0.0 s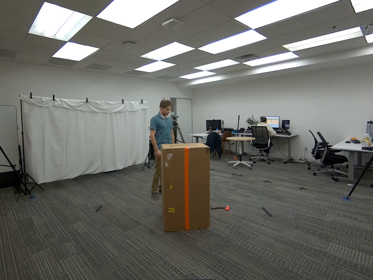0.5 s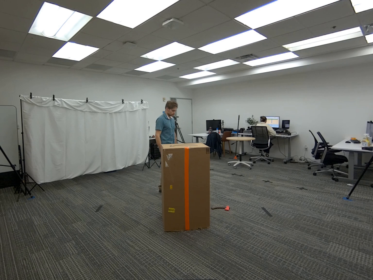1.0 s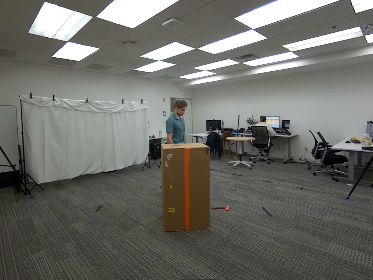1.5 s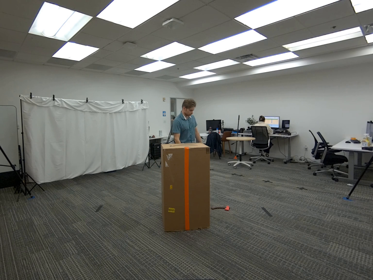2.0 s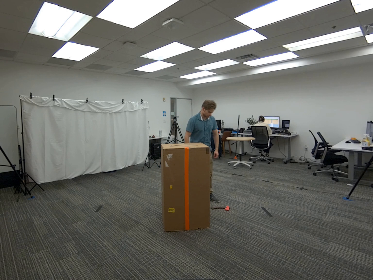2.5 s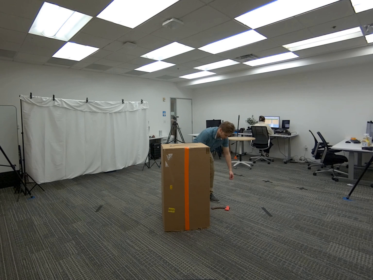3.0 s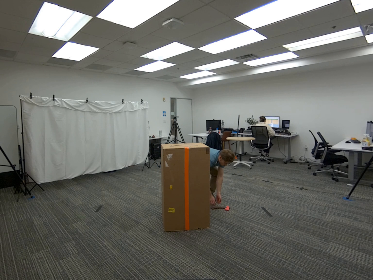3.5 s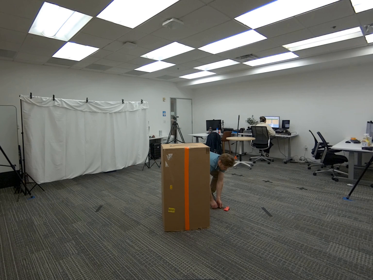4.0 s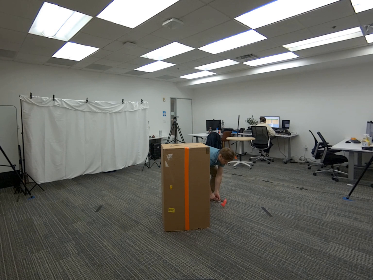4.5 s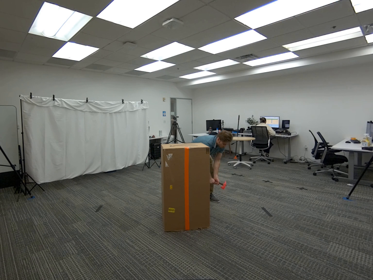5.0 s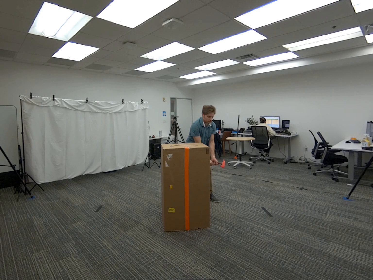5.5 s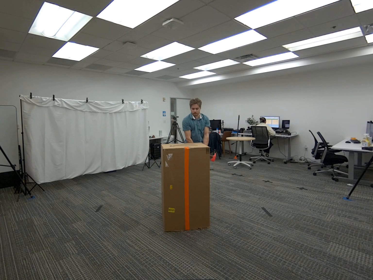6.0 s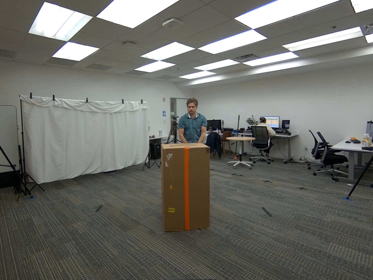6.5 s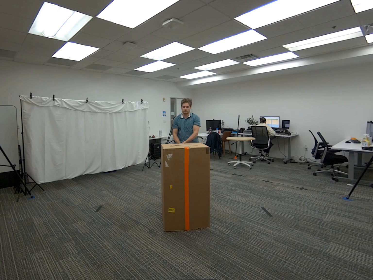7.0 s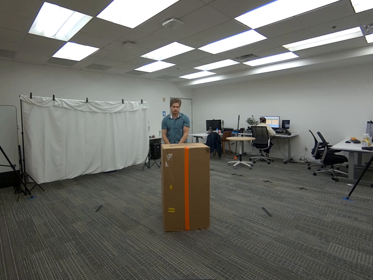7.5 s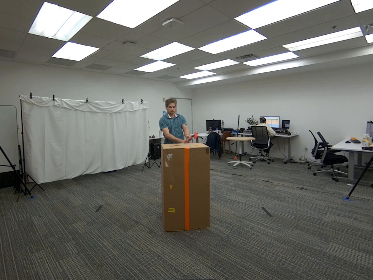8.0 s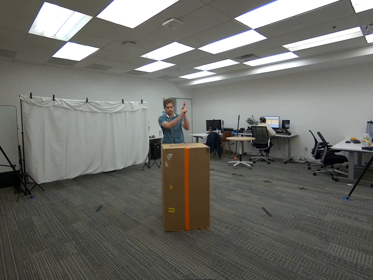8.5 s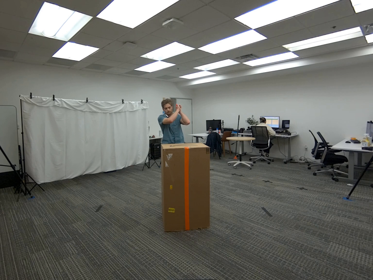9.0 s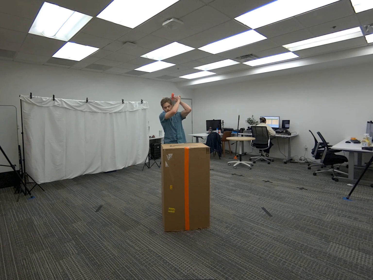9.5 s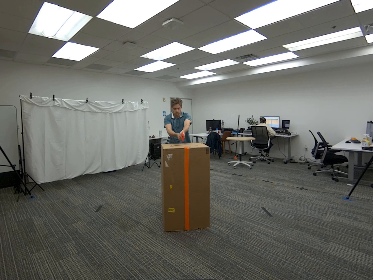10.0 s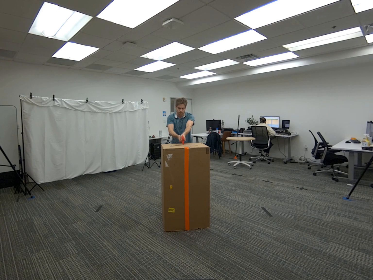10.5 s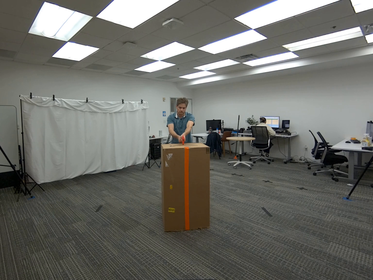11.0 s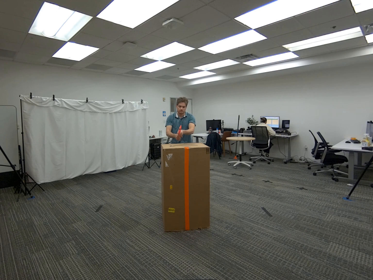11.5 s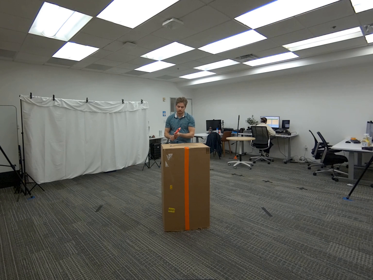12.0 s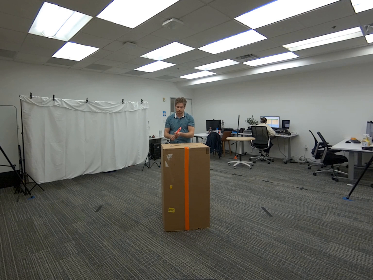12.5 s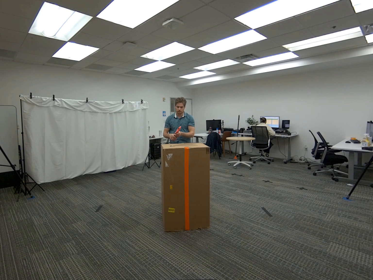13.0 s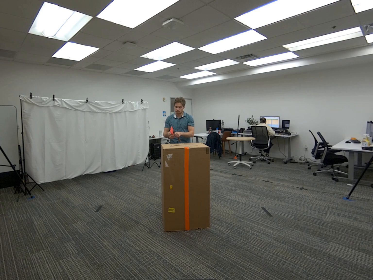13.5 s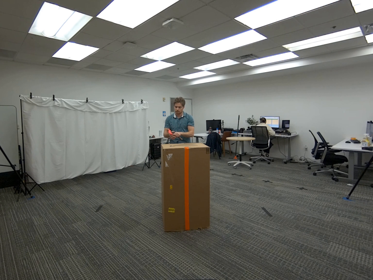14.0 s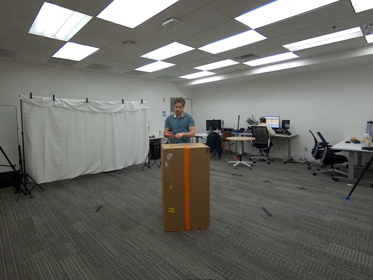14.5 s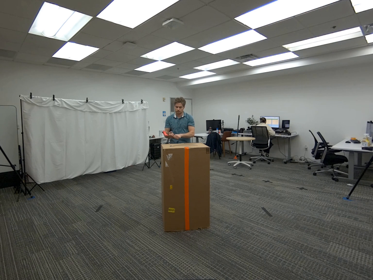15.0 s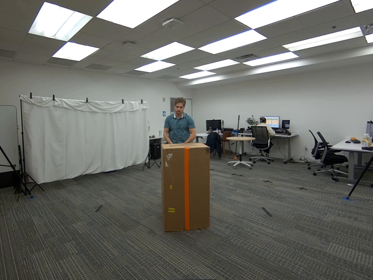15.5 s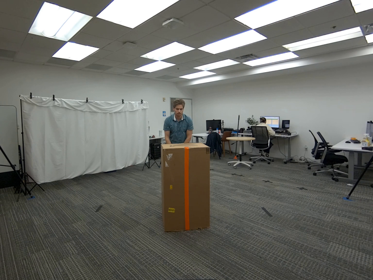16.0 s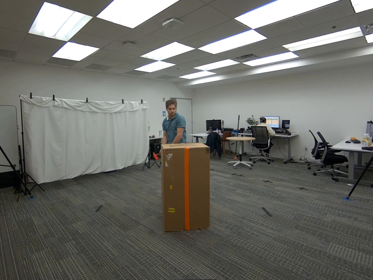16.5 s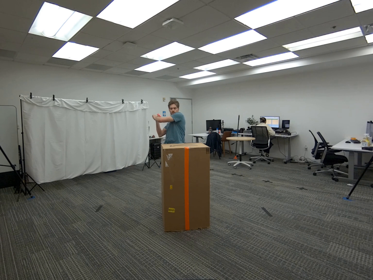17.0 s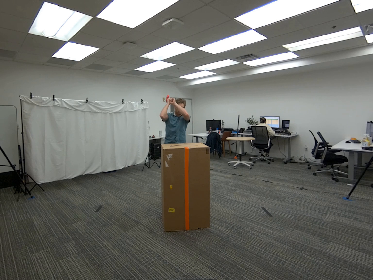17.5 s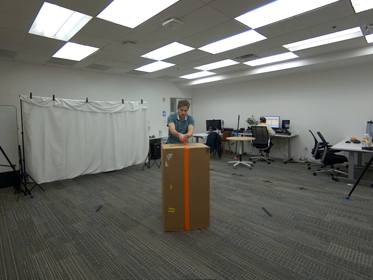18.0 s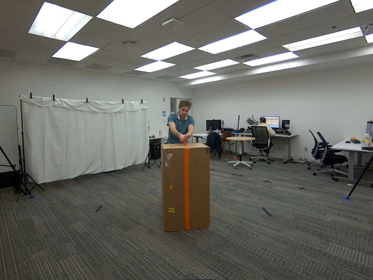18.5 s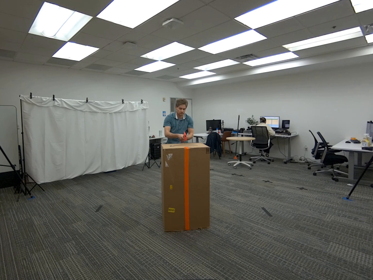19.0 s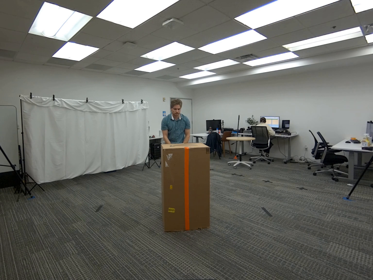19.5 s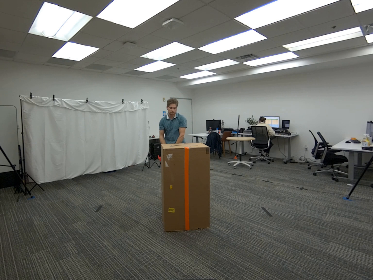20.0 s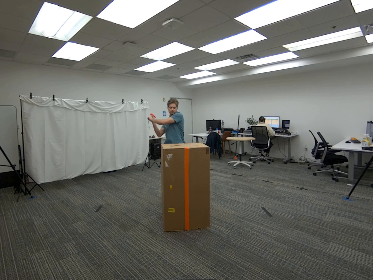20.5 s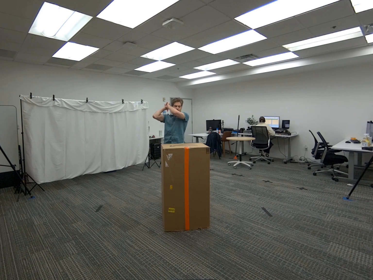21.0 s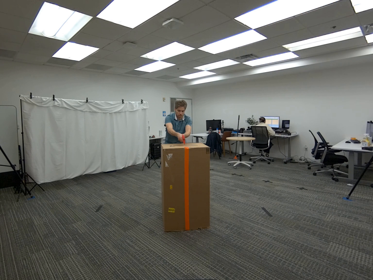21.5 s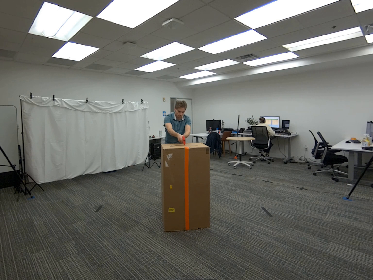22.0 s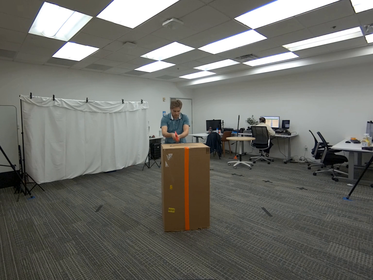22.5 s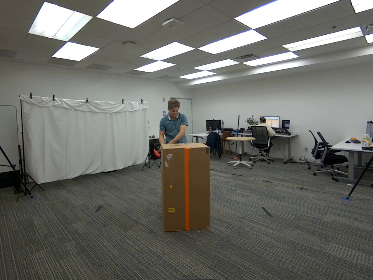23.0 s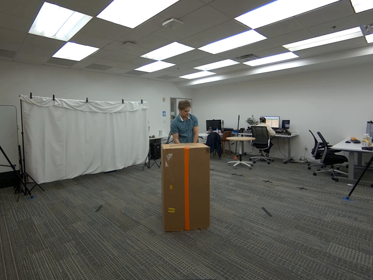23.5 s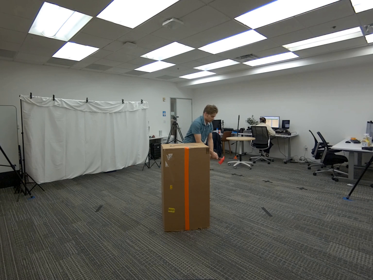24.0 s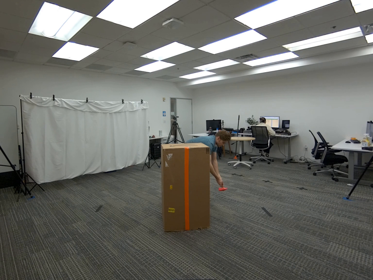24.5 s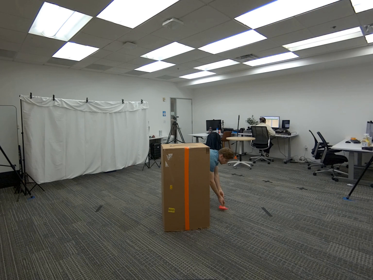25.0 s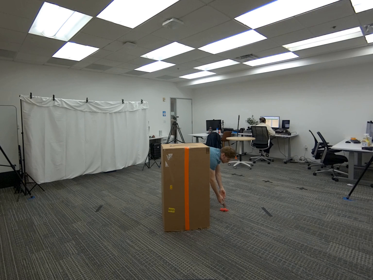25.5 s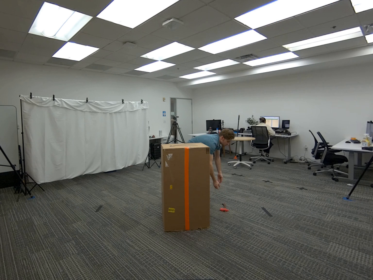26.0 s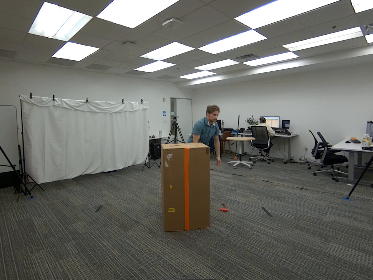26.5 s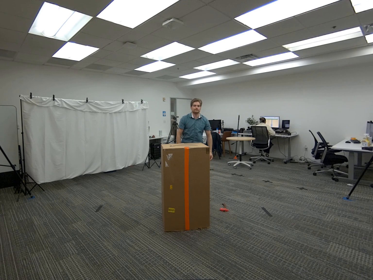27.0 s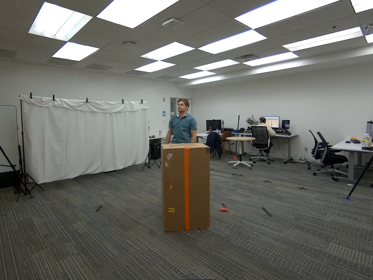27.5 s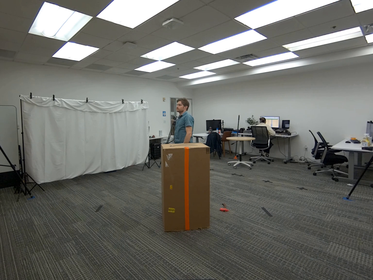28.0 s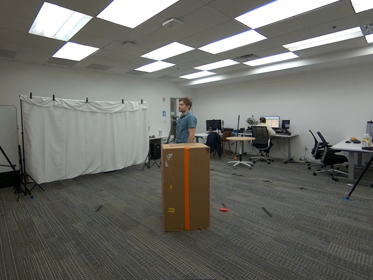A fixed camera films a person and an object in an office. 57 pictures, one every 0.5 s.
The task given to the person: Walk to the hatchet on the ground and pick it up with both hands. Turn toward the giant cardboard box and make a chopping motion as if you are splitting wood. When you are finished, place the hatchet back on the ground.
